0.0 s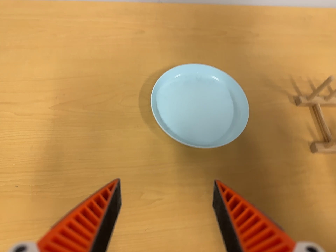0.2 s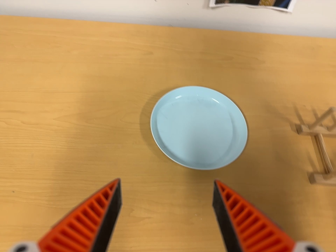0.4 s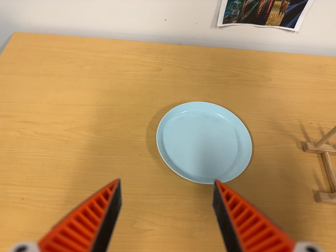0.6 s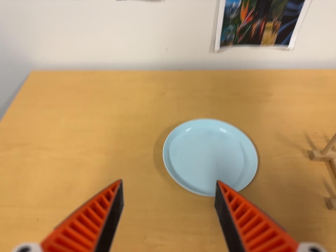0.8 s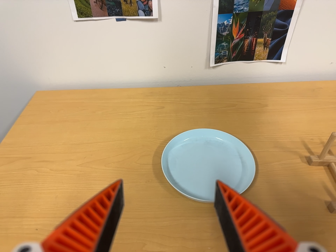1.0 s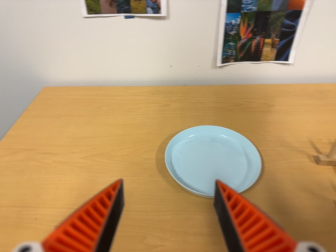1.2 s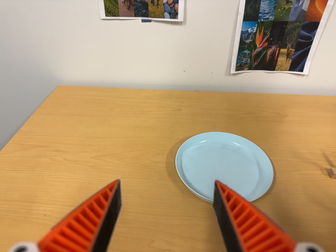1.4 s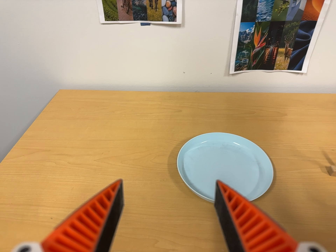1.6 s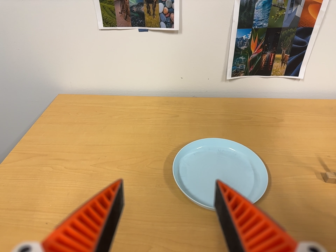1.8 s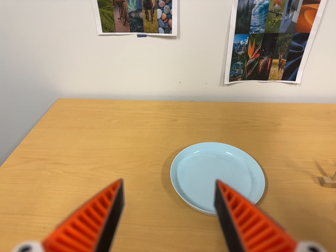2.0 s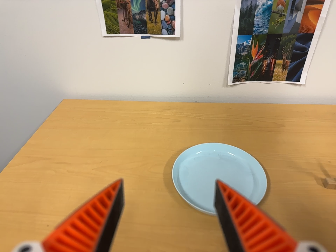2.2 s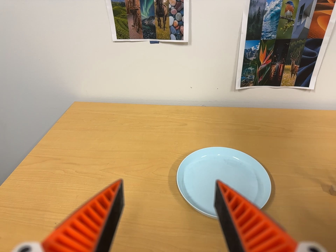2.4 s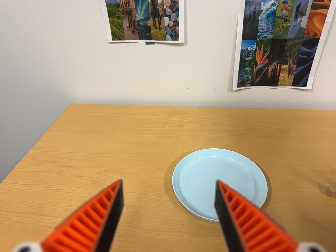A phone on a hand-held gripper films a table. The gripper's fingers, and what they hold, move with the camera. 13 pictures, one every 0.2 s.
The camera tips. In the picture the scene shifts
downward.
0.0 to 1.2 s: The camera pans to its left by about 10 degrees. It travels toward the bottom of its view, to its right and backward, about 12 cm. Its aim tips toward the top of its view by about 25 degrees.
1.2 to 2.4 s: The camera travels to its right, about 6 cm.
The film runs backward here.
